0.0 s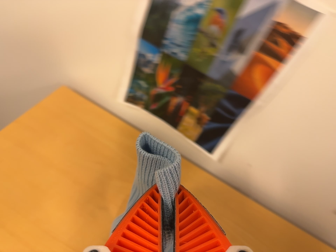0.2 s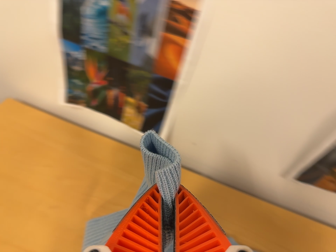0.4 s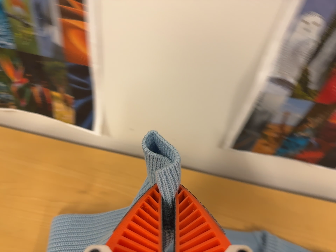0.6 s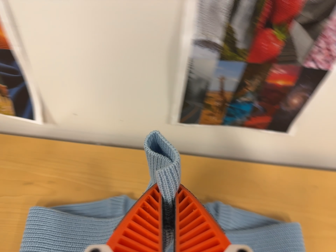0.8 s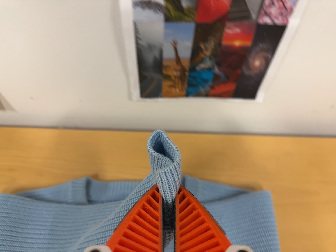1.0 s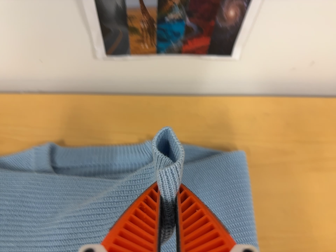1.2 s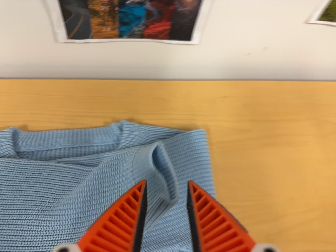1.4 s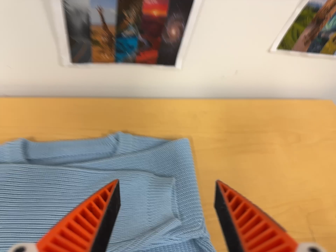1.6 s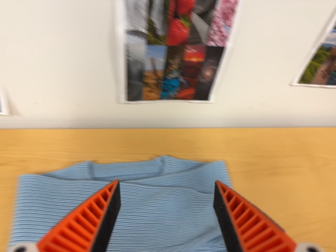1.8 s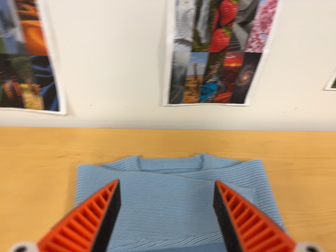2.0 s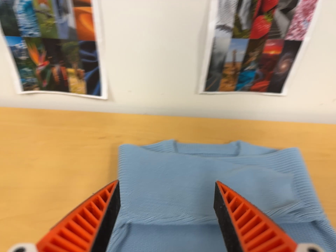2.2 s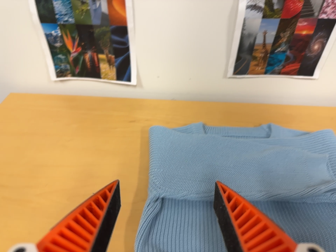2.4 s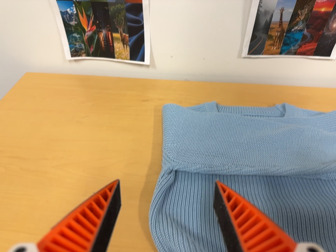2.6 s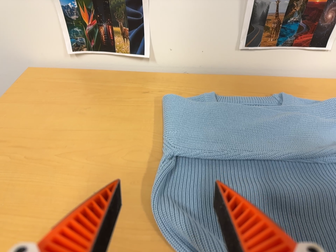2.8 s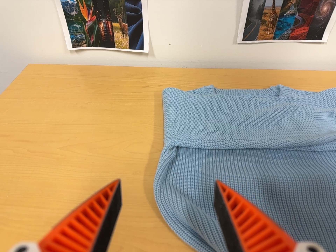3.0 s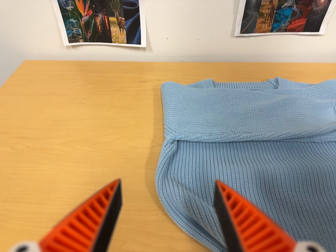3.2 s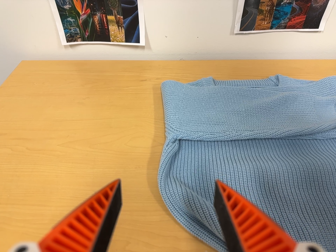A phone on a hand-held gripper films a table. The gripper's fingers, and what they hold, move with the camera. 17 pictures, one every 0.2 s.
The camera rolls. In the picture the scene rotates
counterclockwise.
0.0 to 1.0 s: The camera pans to its right by about 10 degrees. It travels to its right, about 36 cm, so close, fixed things drift to the left. Its aim tips toward the bottom of its view by about 10 degrees, and the scene shifts upward. It rolls about its line of sight by about 30 degrees, and the scene rotates counterclockwise.
1.0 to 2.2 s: The camera travels backward, toward the bottom of its view and to its left, about 30 cm, so what stands in front gets smaller. Its aim tips toward the top of its view by about 15 degrees.
2.2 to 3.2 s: The camera travels toward the bottom of its view, about 8 cm, so close, fixed things drift upward.
The film runs forward here.
